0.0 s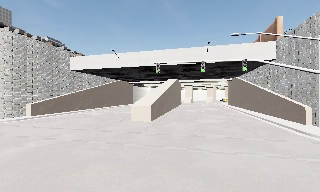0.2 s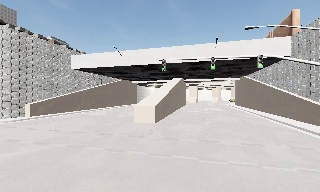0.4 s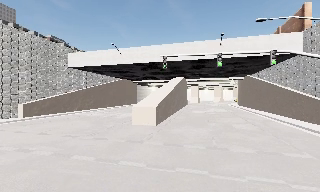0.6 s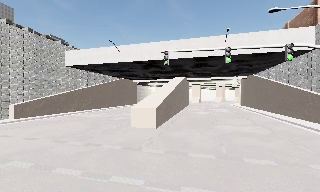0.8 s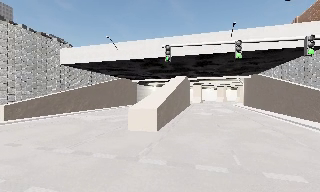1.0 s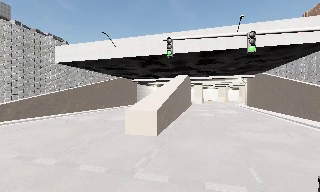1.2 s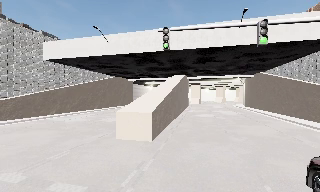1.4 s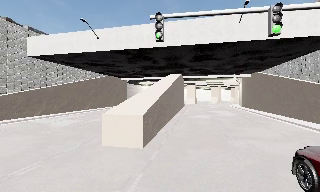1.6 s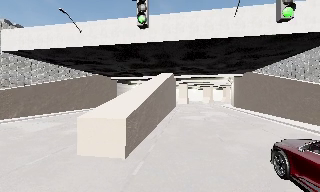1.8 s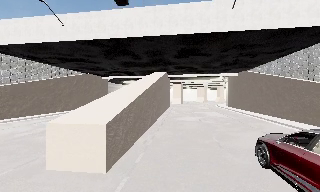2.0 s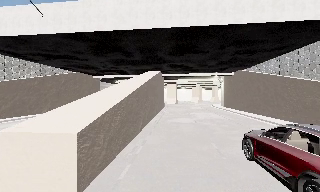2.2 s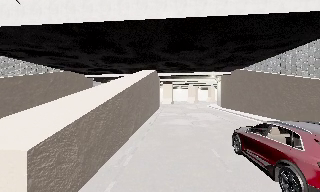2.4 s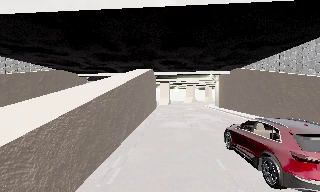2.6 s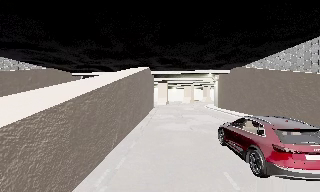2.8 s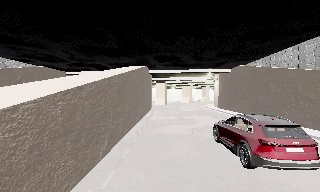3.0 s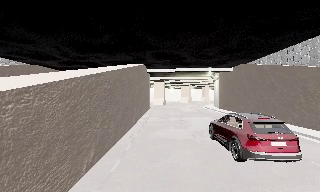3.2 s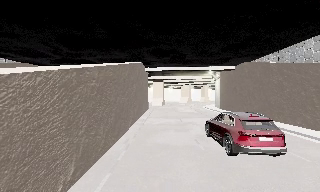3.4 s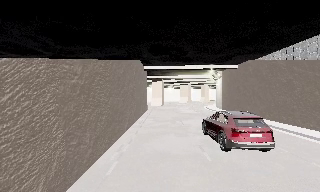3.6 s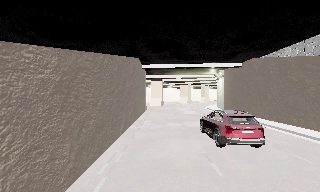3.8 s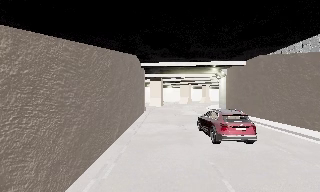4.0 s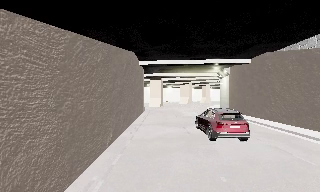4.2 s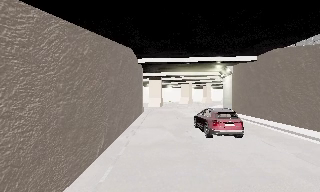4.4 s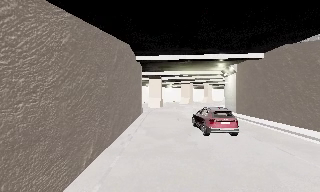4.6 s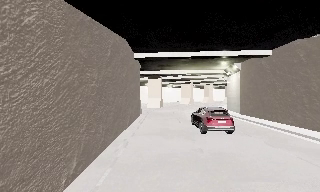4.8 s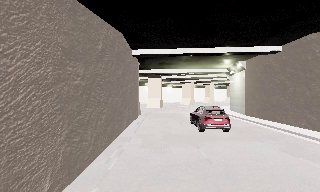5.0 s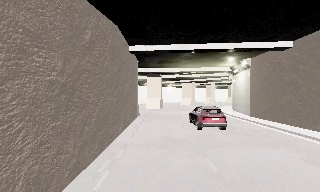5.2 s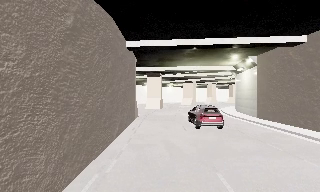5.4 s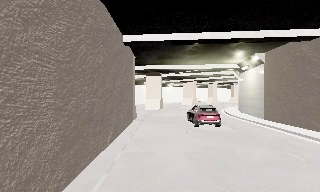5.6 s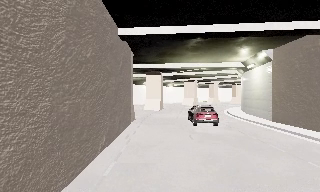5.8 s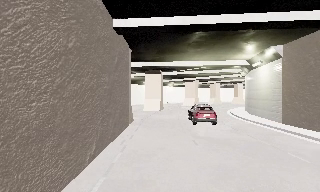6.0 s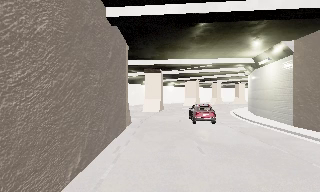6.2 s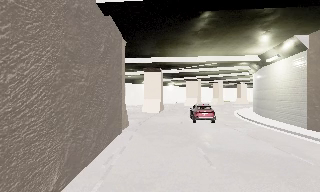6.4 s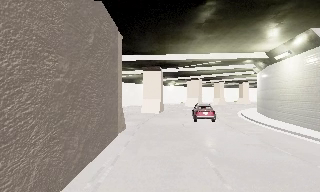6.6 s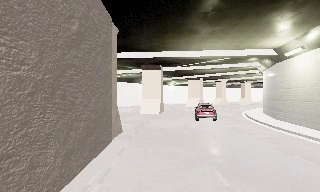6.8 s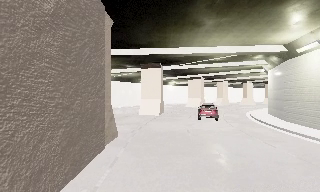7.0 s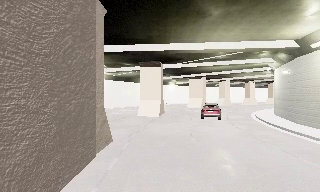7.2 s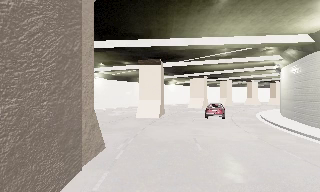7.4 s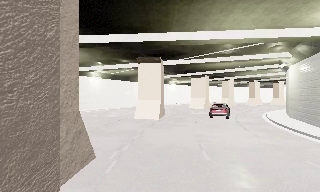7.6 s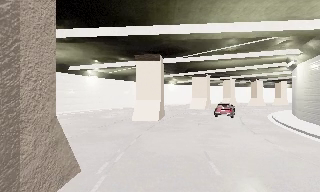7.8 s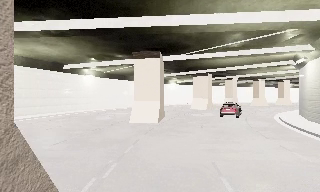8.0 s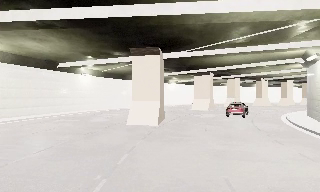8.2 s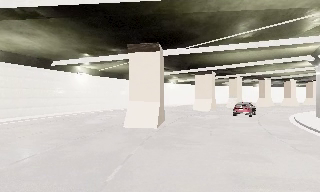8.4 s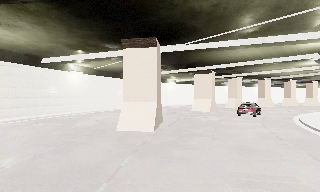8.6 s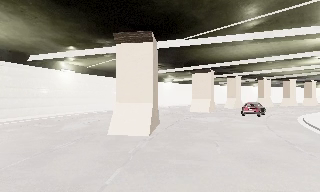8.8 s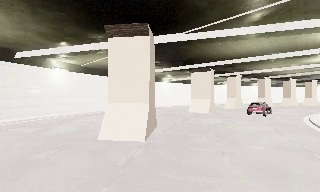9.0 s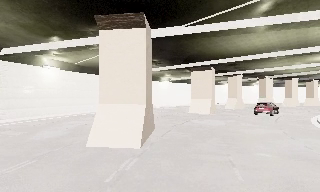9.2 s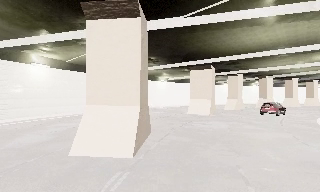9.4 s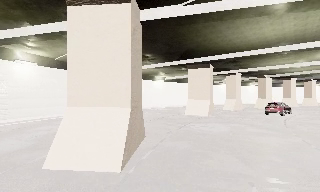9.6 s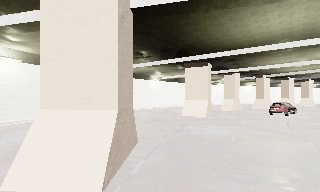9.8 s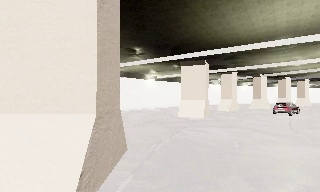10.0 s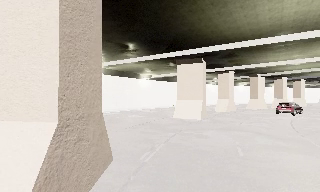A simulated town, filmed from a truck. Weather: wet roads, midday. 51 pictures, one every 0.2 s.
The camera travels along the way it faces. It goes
forward.
0.0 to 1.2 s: The camera travels forward, about 7 m, so what stands in front looms larger.
1.2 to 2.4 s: The scene slides to the left, as the camera pans about 10 degrees to its right. It travels forward, about 7 m, so what stands in front looms larger.
2.4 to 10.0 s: The scene slides to the left, as the camera pans about 10 degrees to its right. It travels forward, about 40 m, so what stands in front looms larger.
The film runs forward here.
